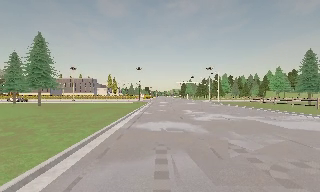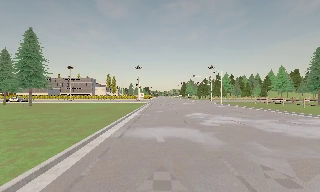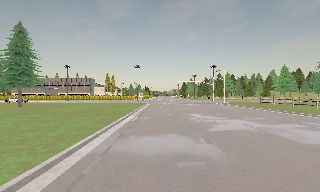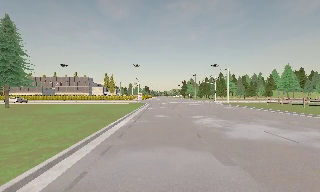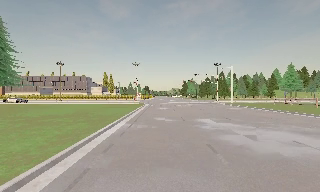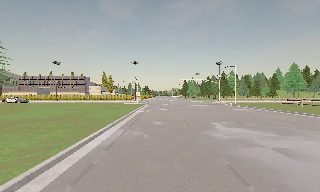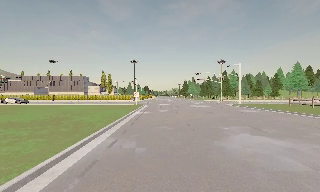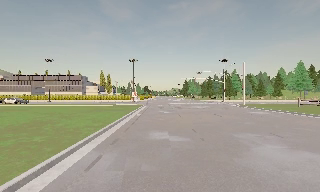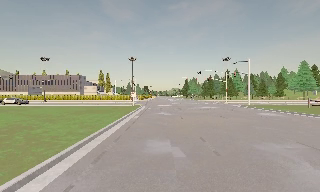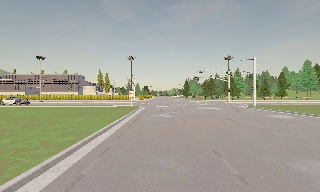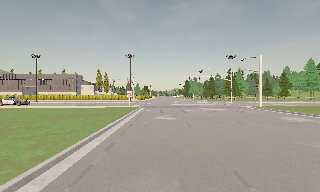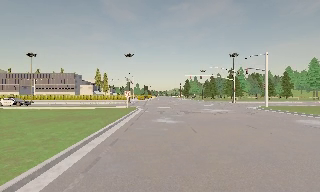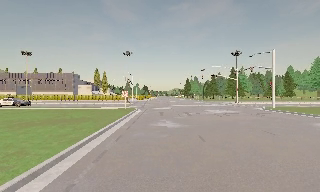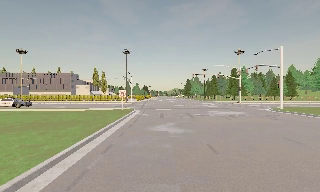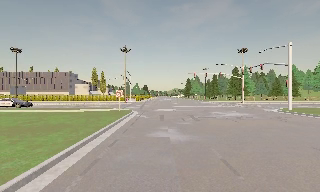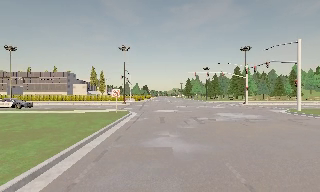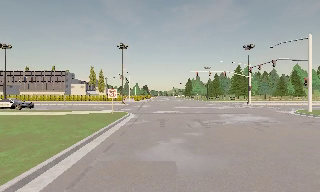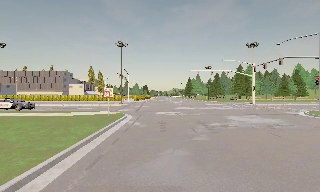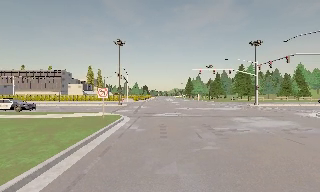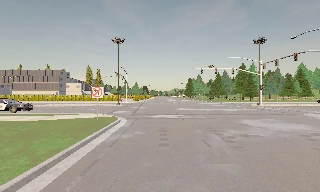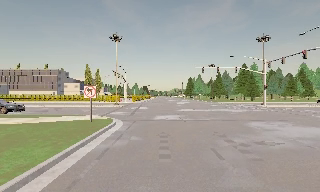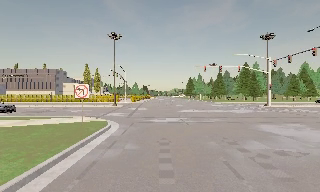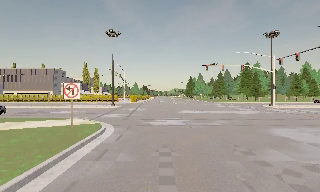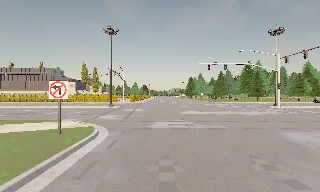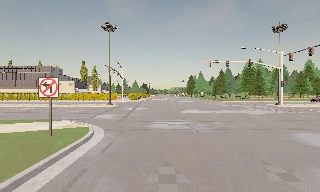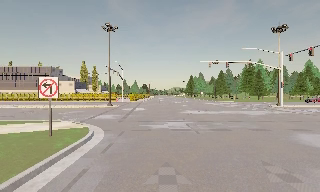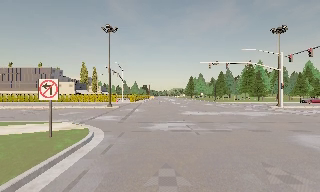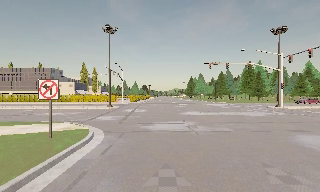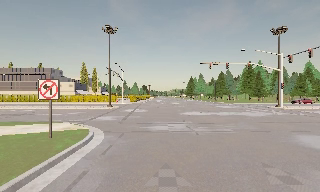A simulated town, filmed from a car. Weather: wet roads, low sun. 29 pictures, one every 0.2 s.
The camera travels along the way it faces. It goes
forward.
0.0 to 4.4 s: The camera travels forward, about 30 m, so what stands in front looms larger. It loses speed.
4.4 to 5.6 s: The camera travels forward, about 1.5 m, so what stands in front looms larger. It loses speed.
The film runs forward here.
